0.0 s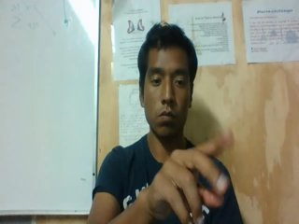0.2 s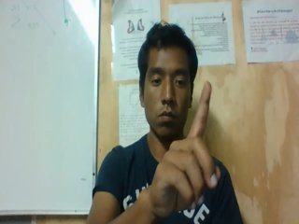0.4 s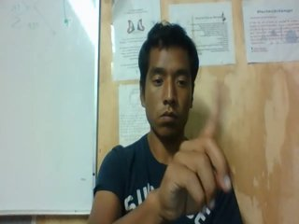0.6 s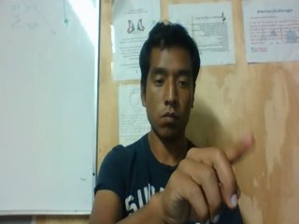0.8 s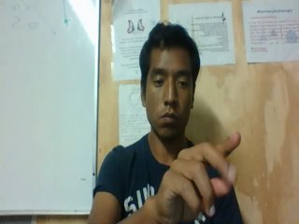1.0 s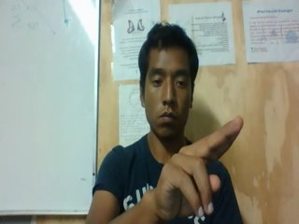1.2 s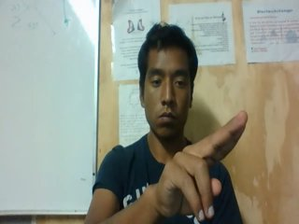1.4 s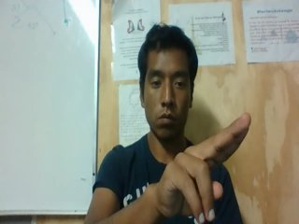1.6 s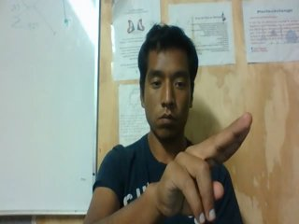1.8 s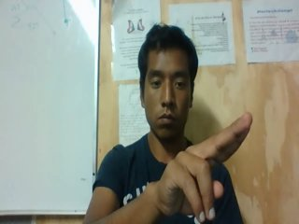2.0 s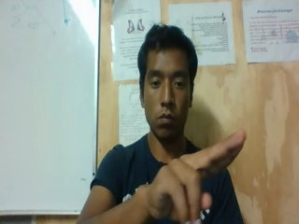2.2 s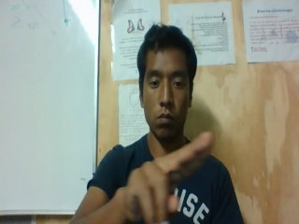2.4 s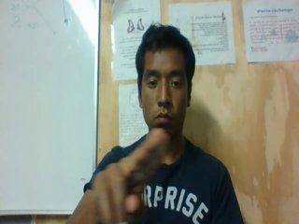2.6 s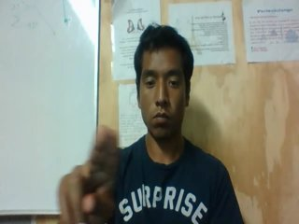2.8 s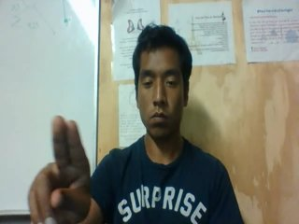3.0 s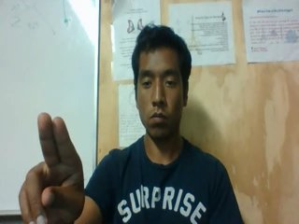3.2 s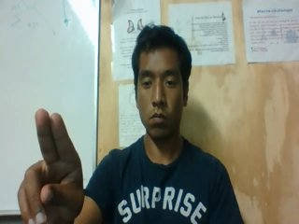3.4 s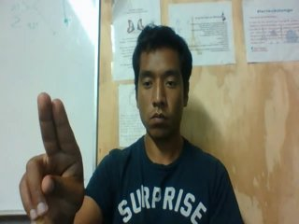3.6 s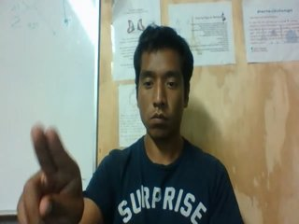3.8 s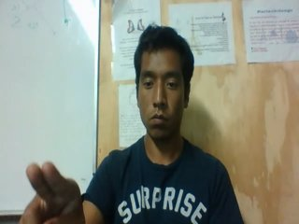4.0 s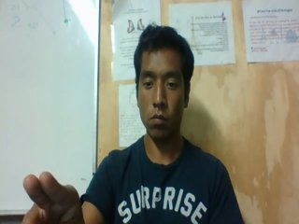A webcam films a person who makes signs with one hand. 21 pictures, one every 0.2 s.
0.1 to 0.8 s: Click with one finger.
0.9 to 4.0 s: Pointing with two fingers.
